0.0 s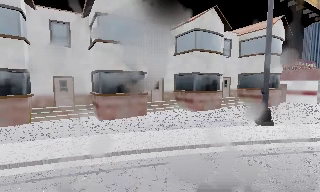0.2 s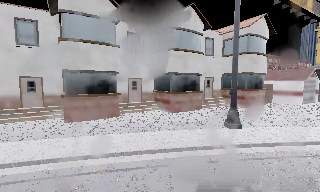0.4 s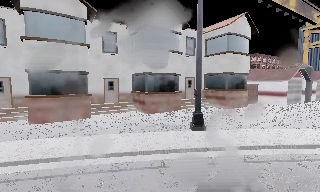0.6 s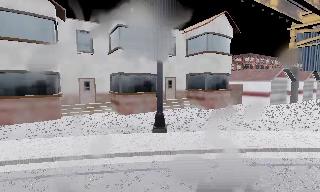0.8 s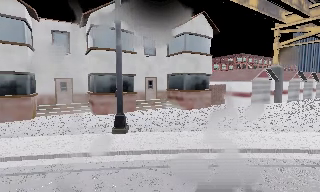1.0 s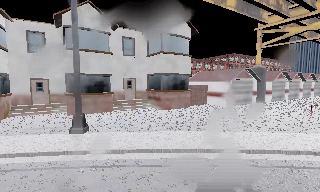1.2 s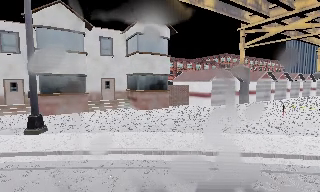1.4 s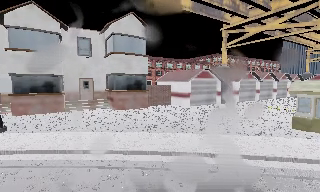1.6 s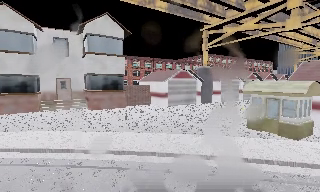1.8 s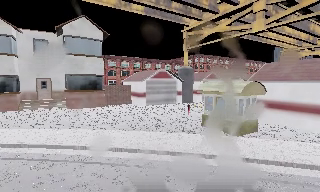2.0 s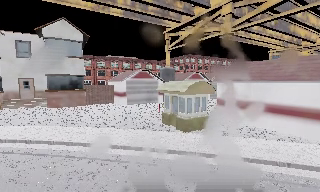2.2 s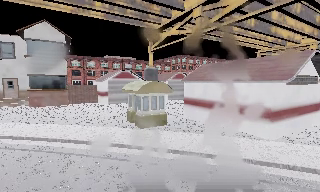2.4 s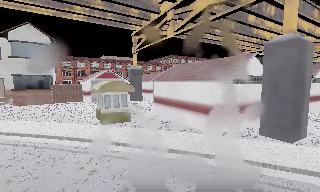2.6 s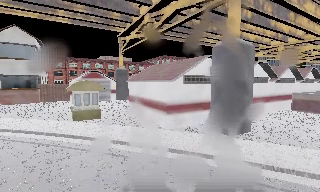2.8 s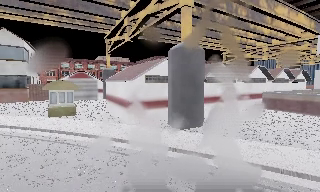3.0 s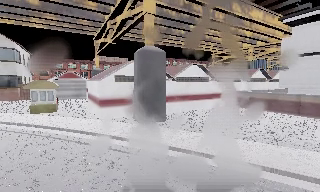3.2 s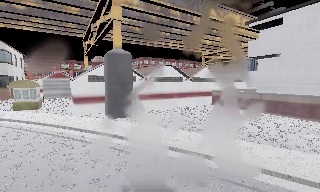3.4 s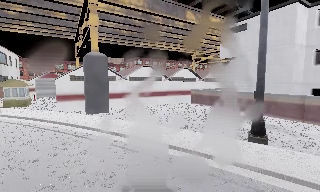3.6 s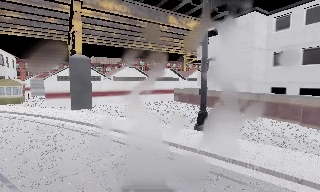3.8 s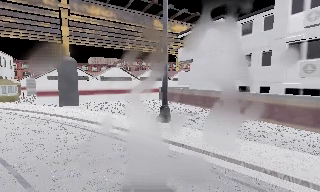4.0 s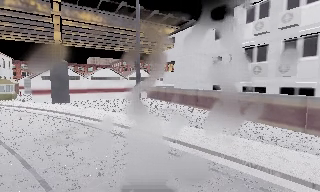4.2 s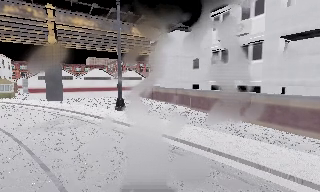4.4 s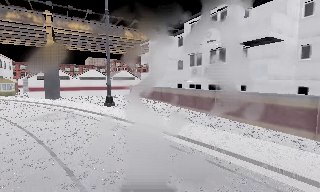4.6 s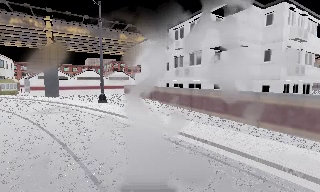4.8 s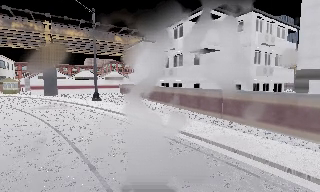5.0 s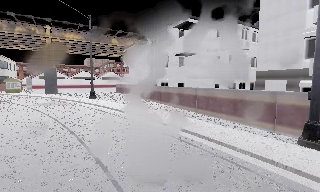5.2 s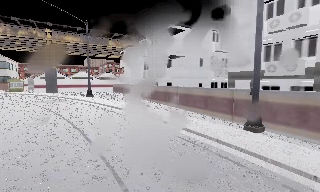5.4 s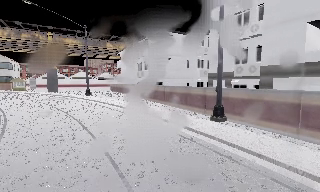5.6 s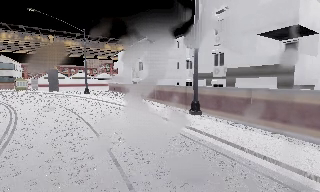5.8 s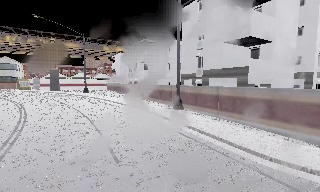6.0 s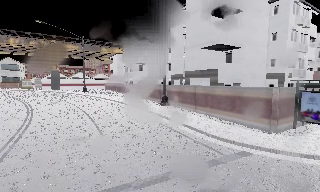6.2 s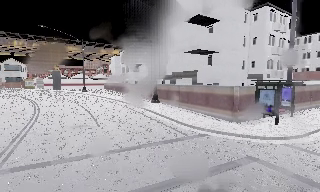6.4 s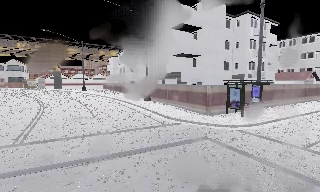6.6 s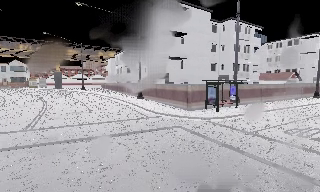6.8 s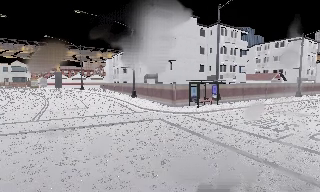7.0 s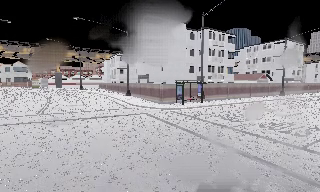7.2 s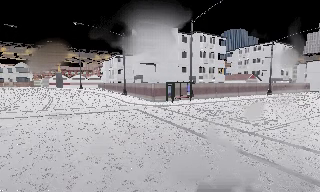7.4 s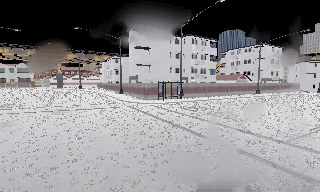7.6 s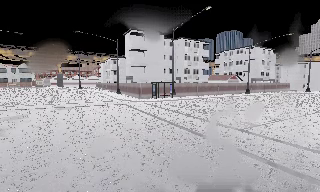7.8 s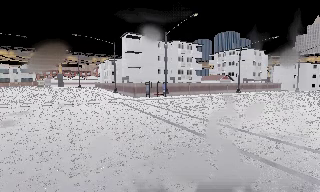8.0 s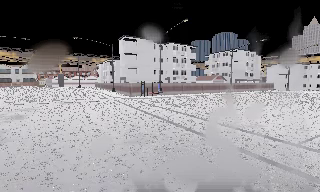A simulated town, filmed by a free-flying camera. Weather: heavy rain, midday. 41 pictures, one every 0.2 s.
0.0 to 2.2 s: The camera travels to its right, about 25 m, so close, fixed things drift to the left.
2.2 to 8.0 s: The camera travels backward and to its right, about 65 m, so what stands in front gets smaller.
The film runs backward here.
